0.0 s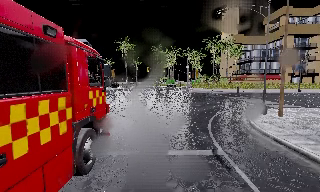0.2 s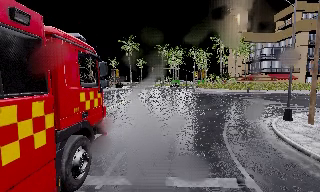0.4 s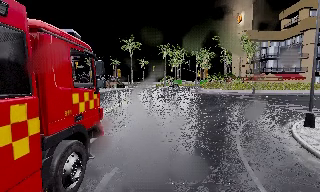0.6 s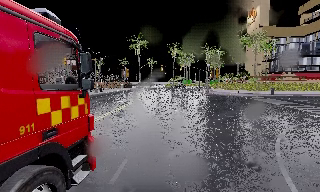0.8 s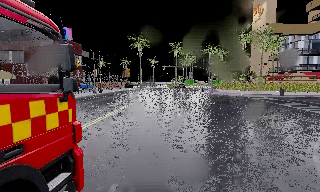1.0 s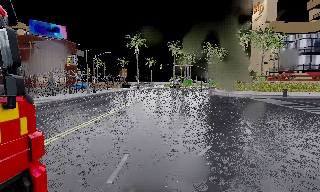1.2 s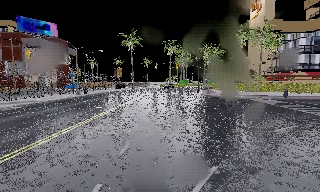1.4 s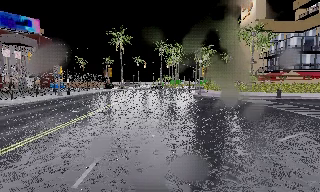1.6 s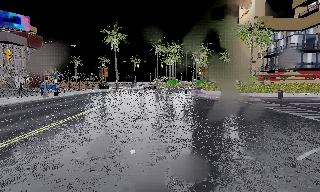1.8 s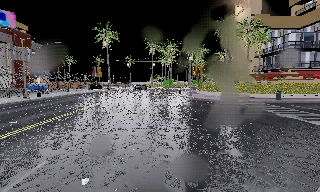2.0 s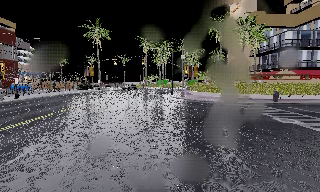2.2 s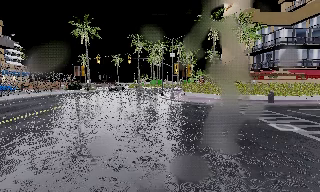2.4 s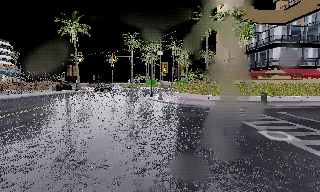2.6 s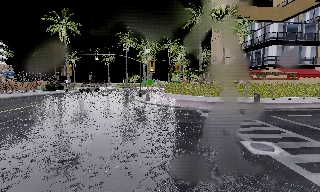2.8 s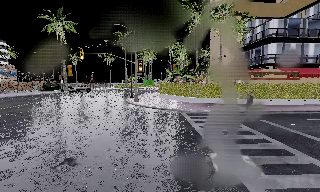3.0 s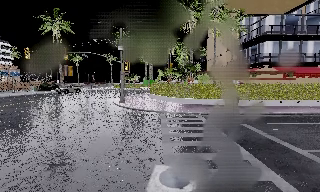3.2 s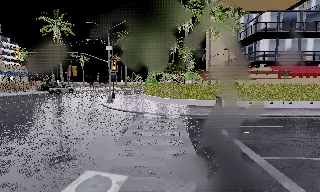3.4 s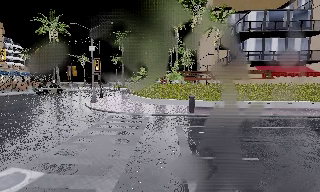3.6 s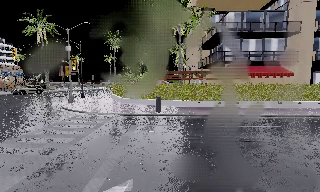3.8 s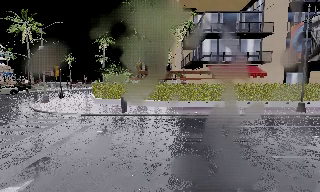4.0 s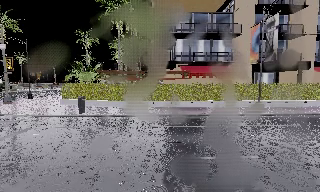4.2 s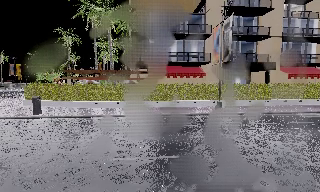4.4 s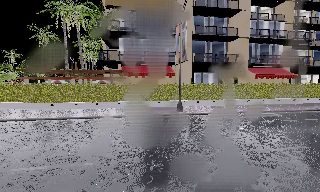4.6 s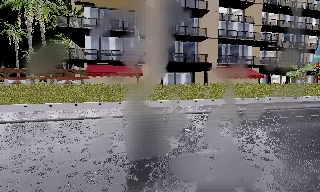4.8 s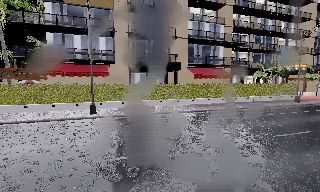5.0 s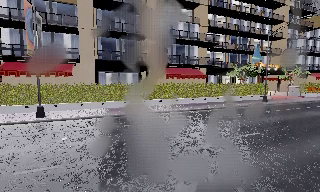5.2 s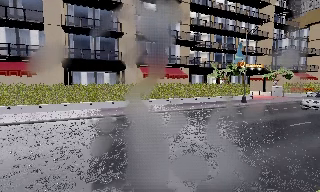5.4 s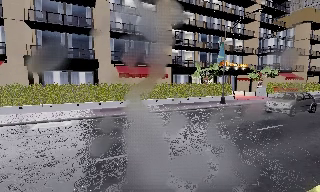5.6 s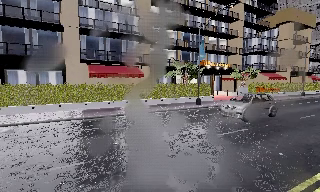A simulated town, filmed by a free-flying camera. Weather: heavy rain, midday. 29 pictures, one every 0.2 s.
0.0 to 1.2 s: The camera travels forward, about 9 m, so what stands in front looms larger.
1.2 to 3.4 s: The camera travels to its right and forward, about 19 m, so close, fixed things drift to the left.
3.4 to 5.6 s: The scene slides to the left, as the camera pans about 30 degrees to its right. It travels to its right, about 25 m, so close, fixed things drift to the left.
The film runs forward here.
